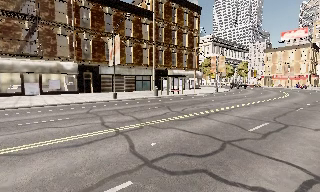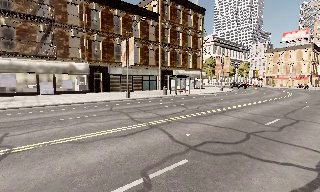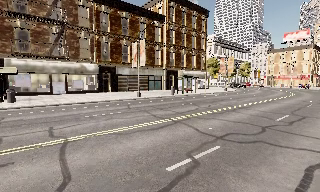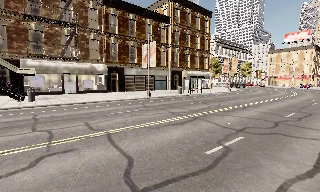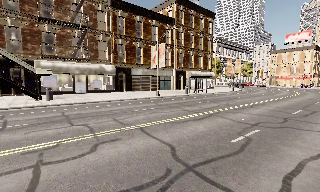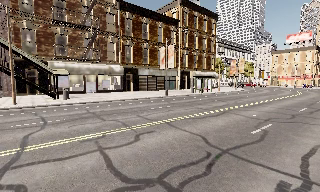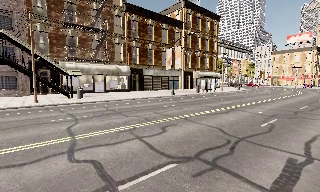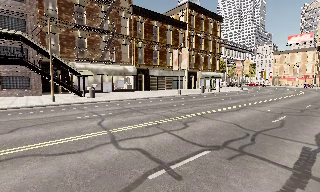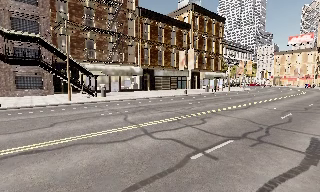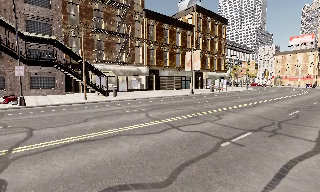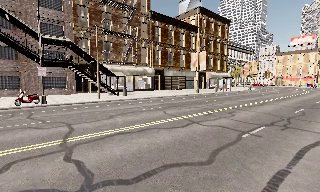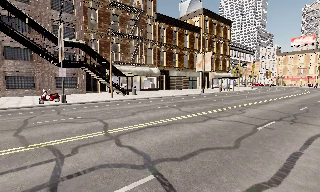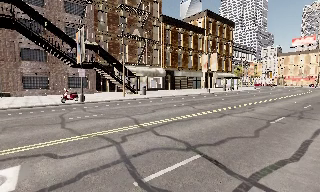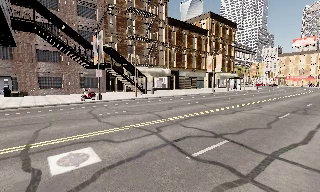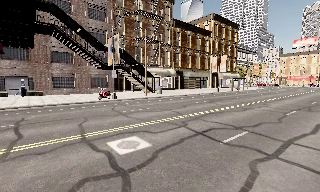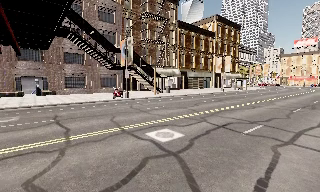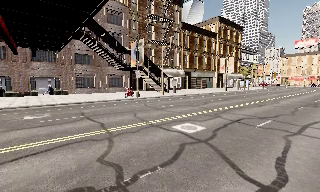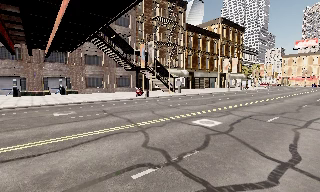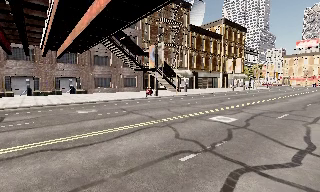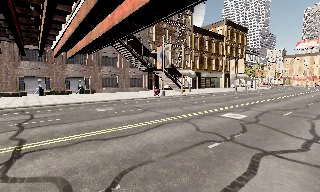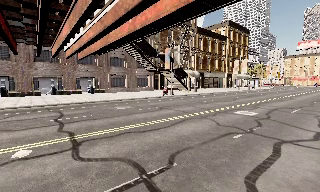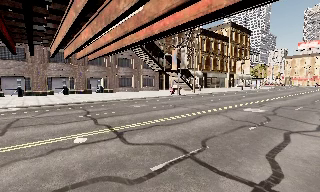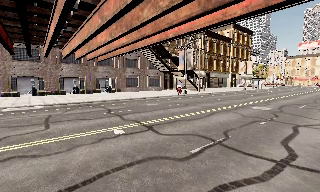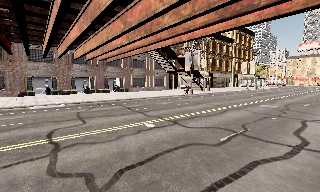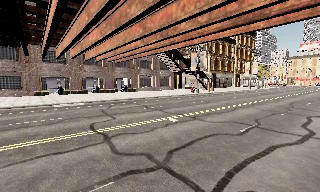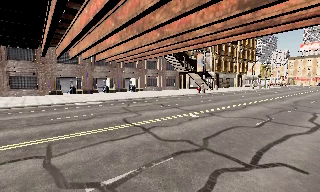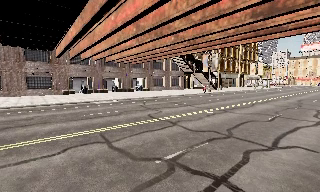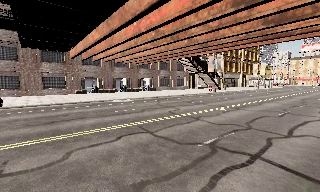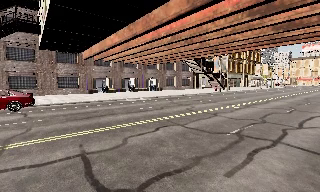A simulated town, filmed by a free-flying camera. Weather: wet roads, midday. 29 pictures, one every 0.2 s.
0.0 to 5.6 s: The camera travels to its left and backward, about 40 m, so close, fixed things drift to the right.
The film runs backward here.
